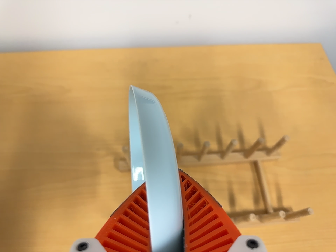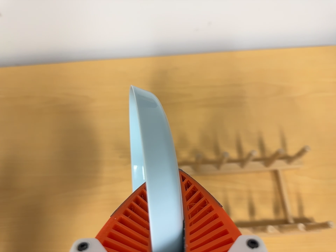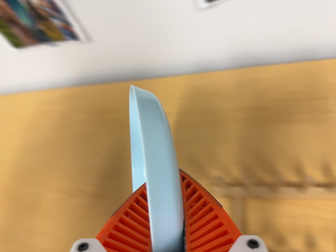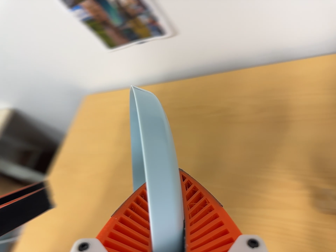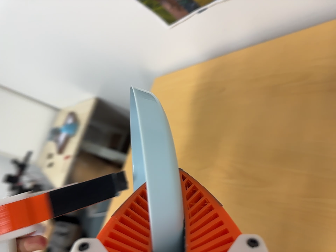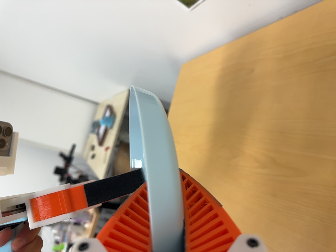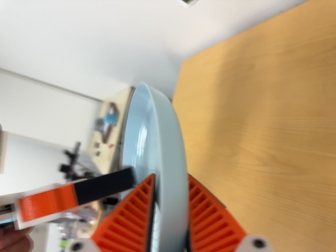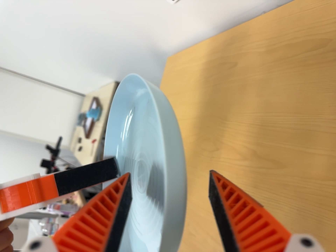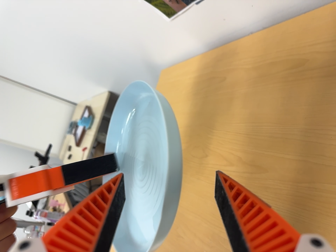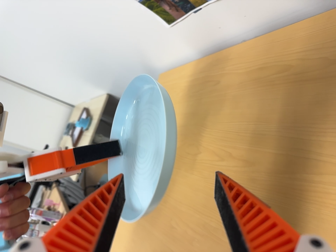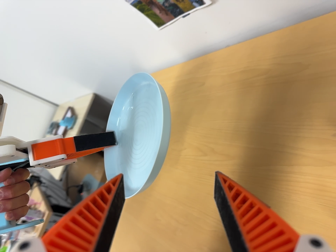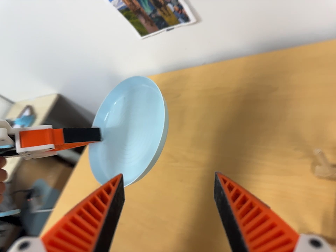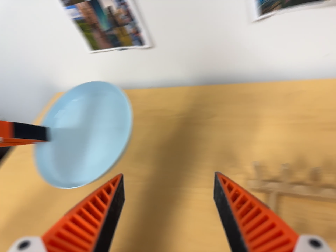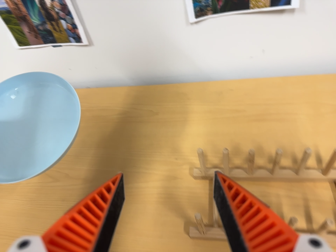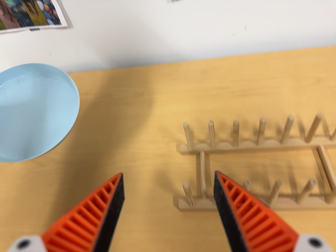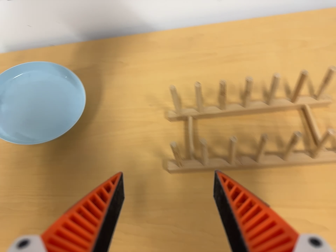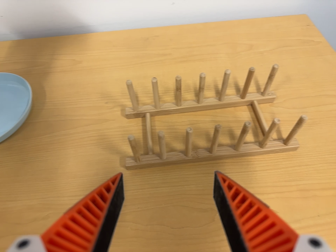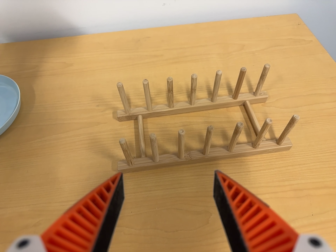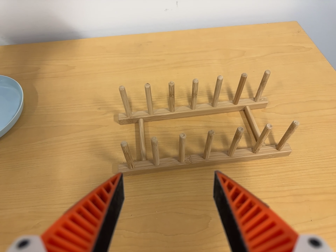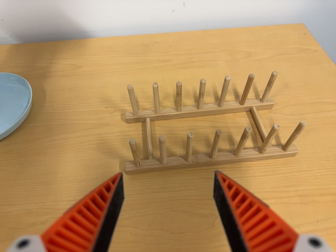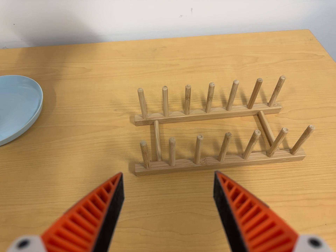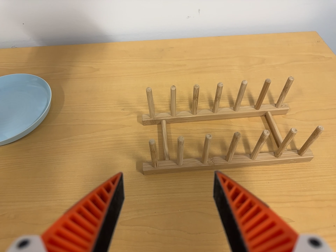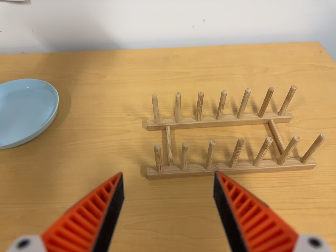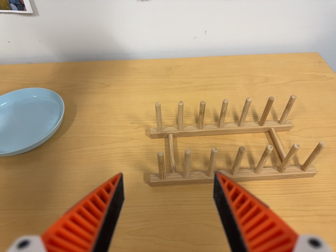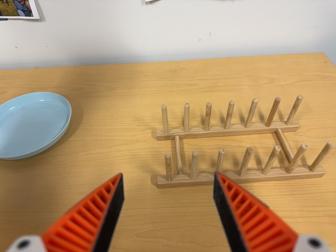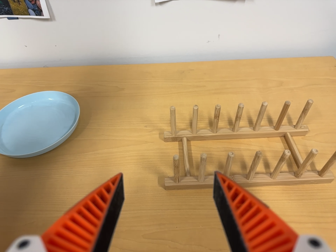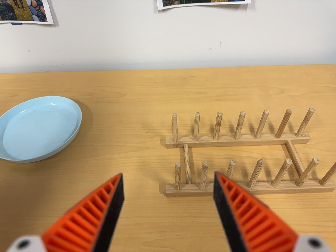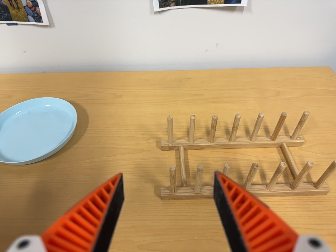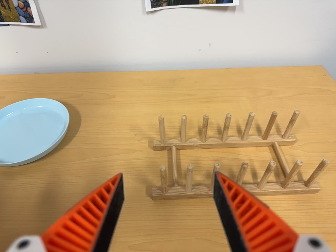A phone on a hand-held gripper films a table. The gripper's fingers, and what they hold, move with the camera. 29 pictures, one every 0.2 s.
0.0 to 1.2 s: The scene slides to the right, as the camera pans about 70 degrees to its left. It travels forward, to its right and toward the top of its view, about 14 cm. Its aim tips toward the bottom of its view by about 10 degrees.
1.2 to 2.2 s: The camera pans to its right by about 20 degrees. It travels backward and toward the bottom of its view, about 16 cm, so what stands in front gets smaller. It rolls about its line of sight by about 10 degrees, and the scene rotates clockwise.
2.2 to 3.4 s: The camera swings to its right by about 50 degrees, and the scene slides to the left. It travels toward the bottom of its view and to its left, about 16 cm, so close, fixed things drift upward.
3.4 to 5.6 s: The camera's aim tips toward the top of its view by about 10 degrees, and the scene shifts downward.
The film runs backward here.
